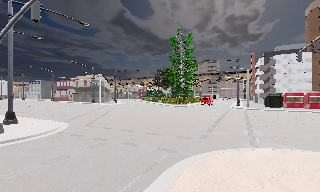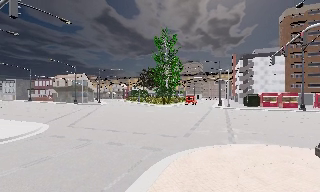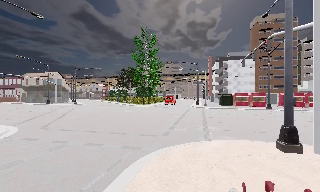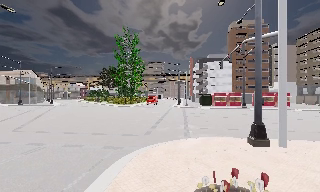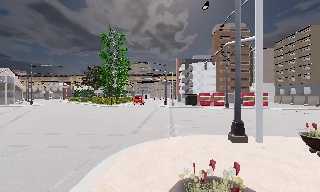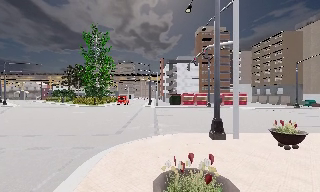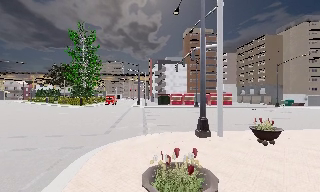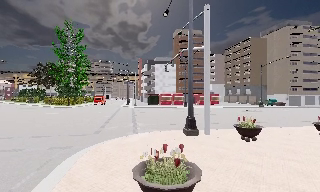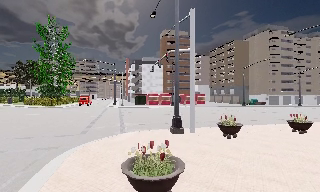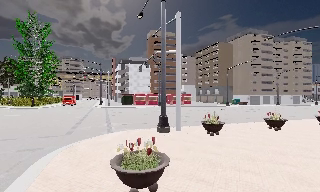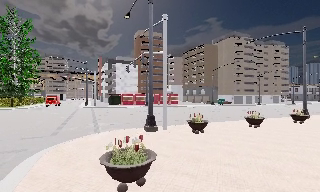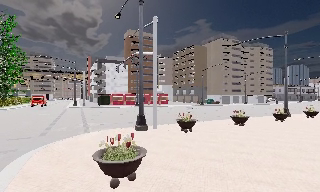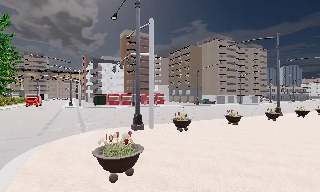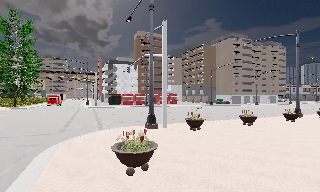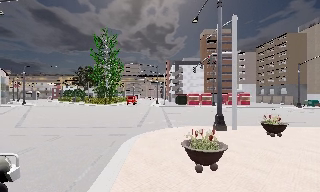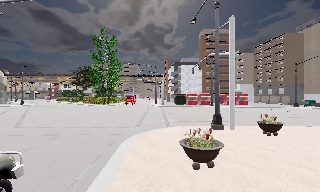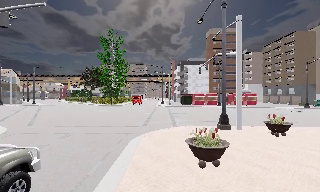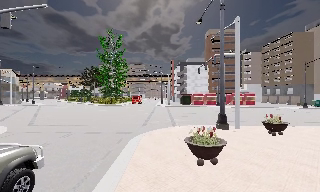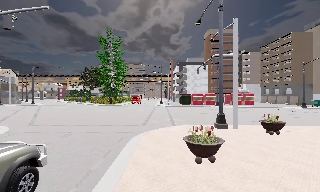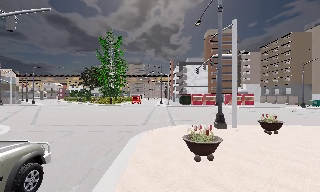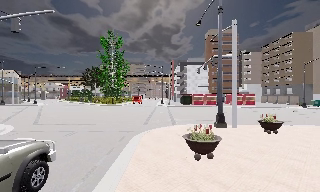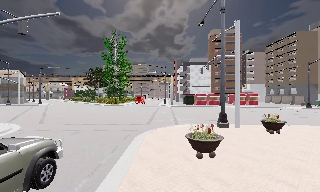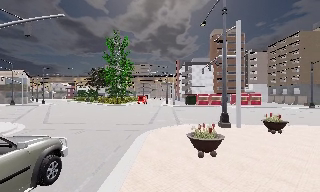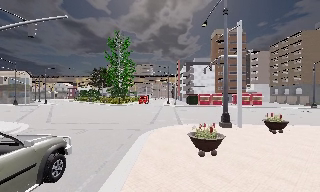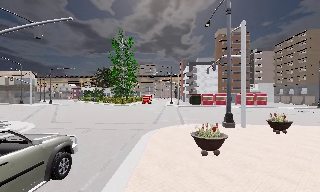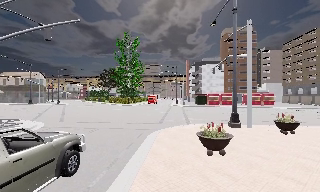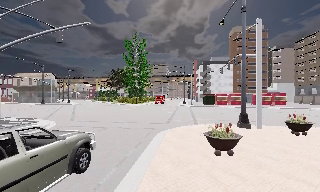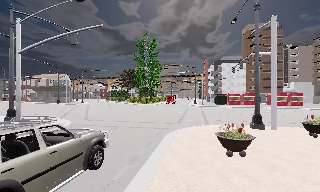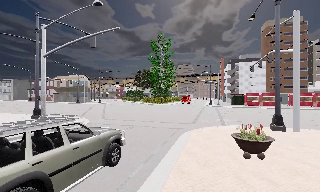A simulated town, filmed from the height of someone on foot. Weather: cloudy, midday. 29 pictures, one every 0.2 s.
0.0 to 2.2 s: The scene slides to the left, as the camera pans about 55 degrees to its right. It travels backward, about 3 m.
2.2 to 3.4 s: The scene slides to the right, as the camera pans about 30 degrees to its left. It travels backward, about 1.5 m, so what stands in front gets smaller.
3.4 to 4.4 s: The camera travels backward, about 0.5 m, so what stands in front gets smaller.
4.4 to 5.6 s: The camera pans to its left, which is counterclockwise from overhead, by about 15 degrees. It travels backward, about 0.5 m, so what stands in front gets smaller.
The film runs backward here.
